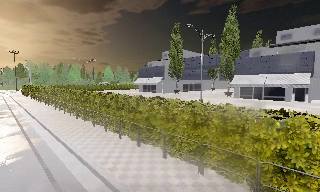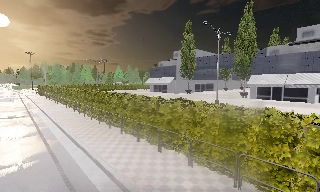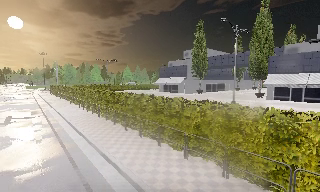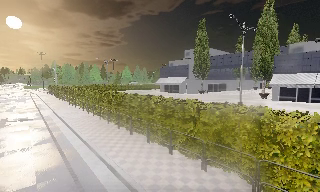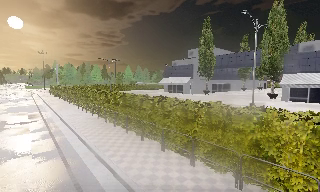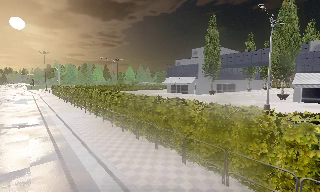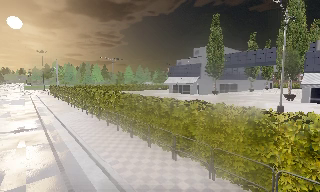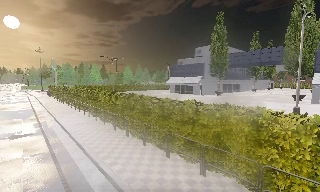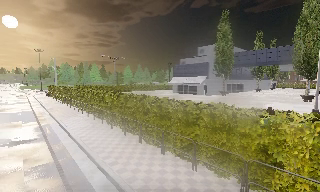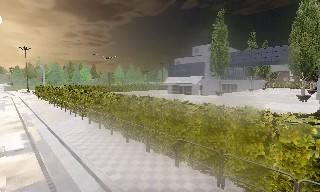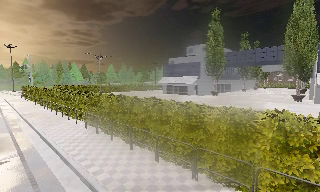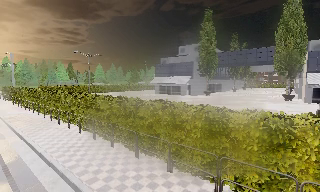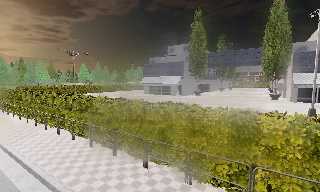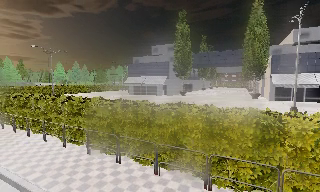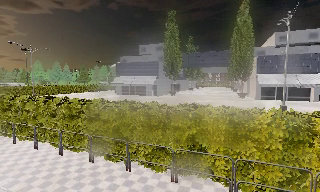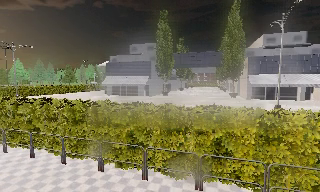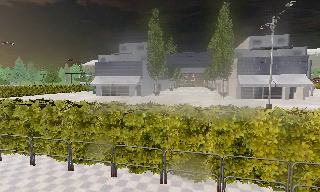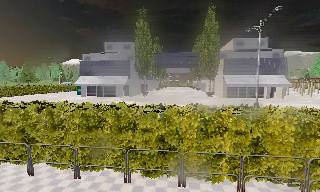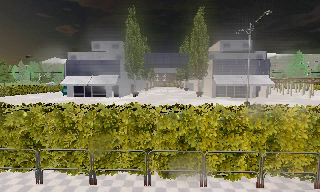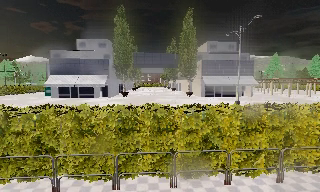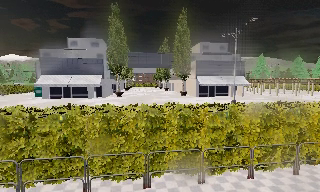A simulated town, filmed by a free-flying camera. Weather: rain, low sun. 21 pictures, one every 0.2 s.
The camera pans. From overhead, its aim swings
clockwise.
0.0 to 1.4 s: The camera travels forward and to its left, about 7 m, so what stands in front looms larger.
1.4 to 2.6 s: The camera pans to its right, which is clockwise from overhead, by about 20 degrees. It travels to its left and forward, about 6 m.
2.6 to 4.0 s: The camera pans to its right, which is clockwise from overhead, by about 35 degrees. It travels to its left, about 6 m.
The film runs backward here.
